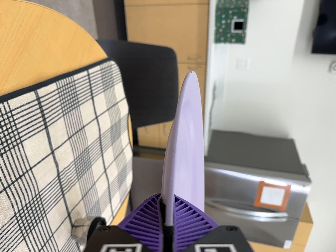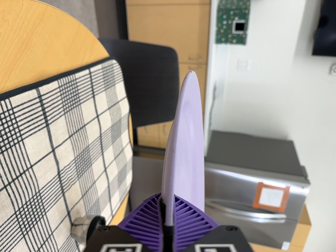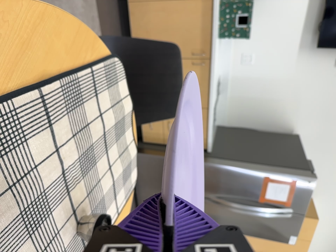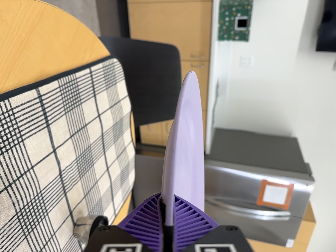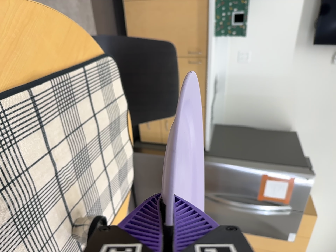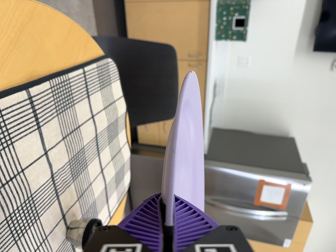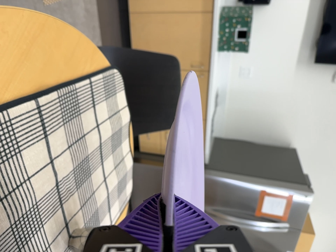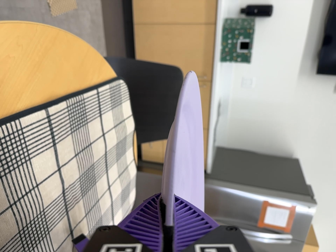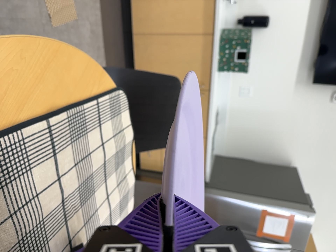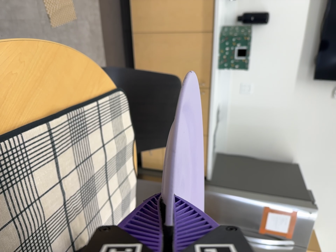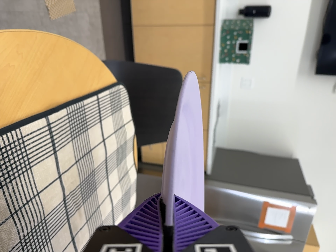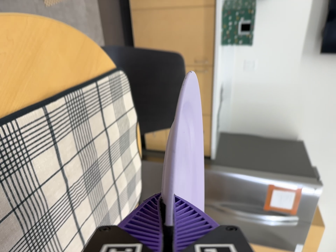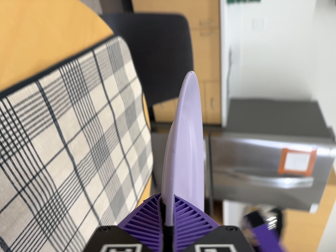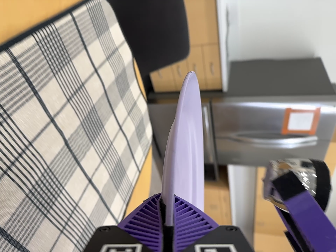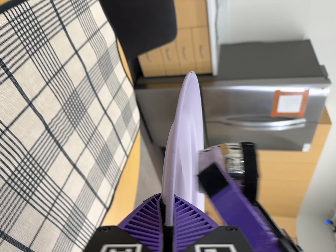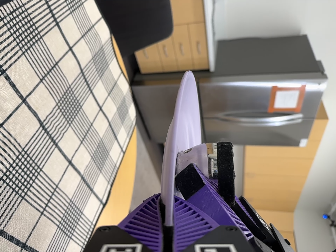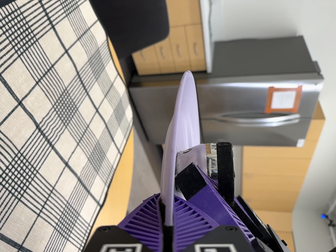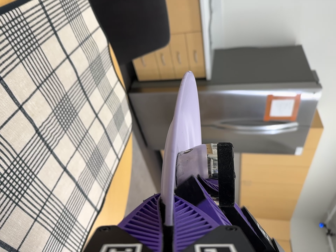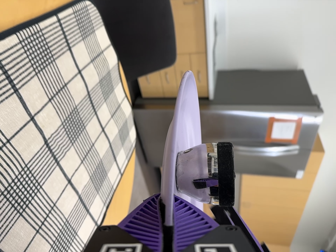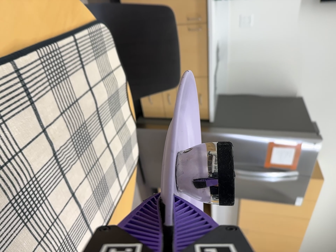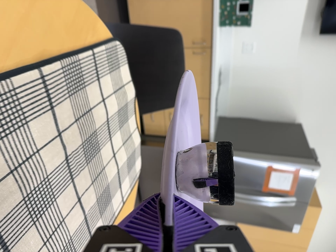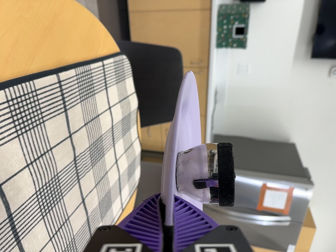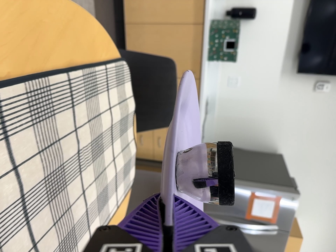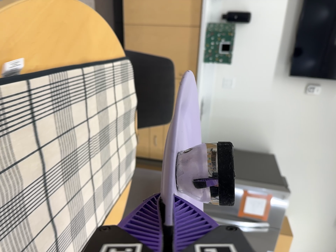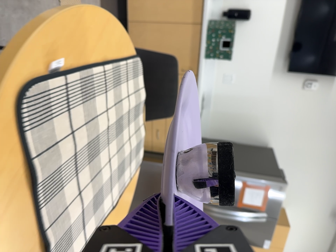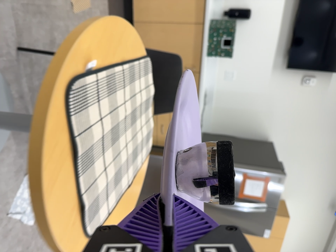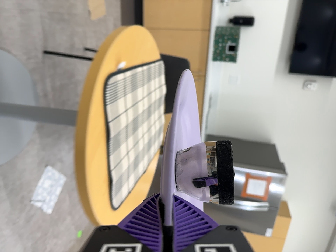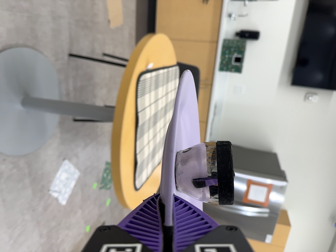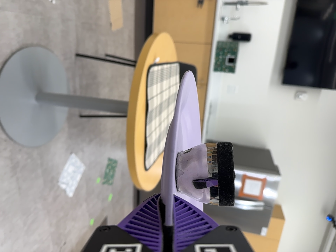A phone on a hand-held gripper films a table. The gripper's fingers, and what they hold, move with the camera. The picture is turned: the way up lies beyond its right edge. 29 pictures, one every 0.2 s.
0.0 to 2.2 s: The camera shifts only a little, or ends up much as it began.
2.2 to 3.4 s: The camera travels forward and to its right, about 8 cm, so what stands in front looms larger. Its aim tips toward the bottom of its view by about 15 degrees, and the scene shifts upward. It rolls about its line of sight by about 10 degrees, and the scene rotates counterclockwise.
3.4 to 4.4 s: The camera travels backward, toward the bottom of its view and to its left, about 18 cm, so what stands in front gets smaller. Its aim tips toward the top of its view by about 20 degrees. It rolls about its line of sight by about 10 degrees, and the scene rotates clockwise.
4.4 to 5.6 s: The camera travels backward, about 80 cm, so what stands in front gets smaller.
The film runs backward here.
